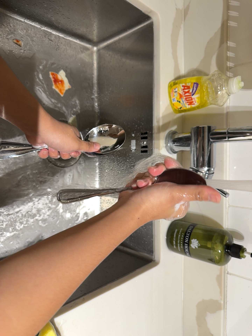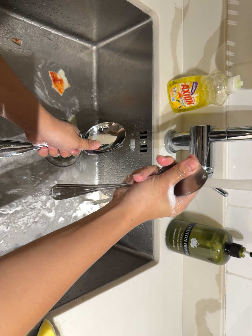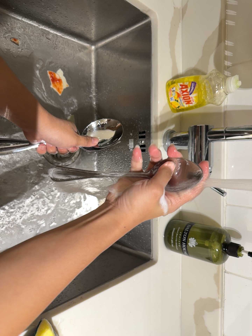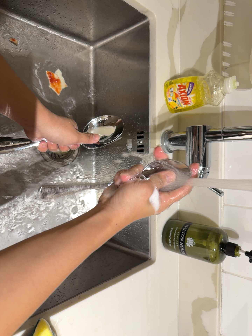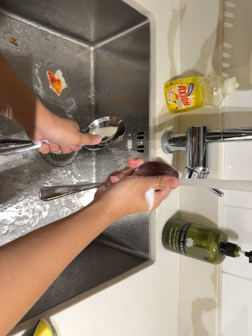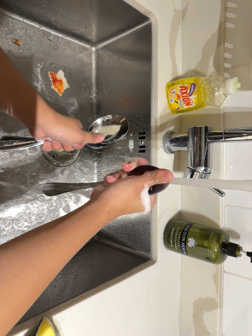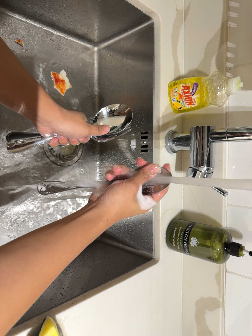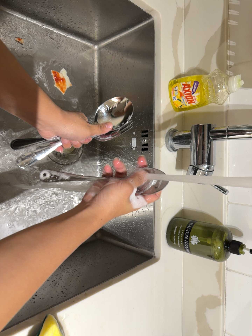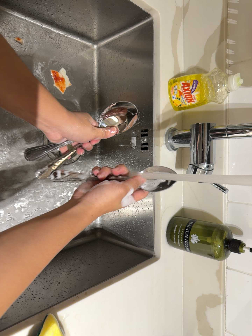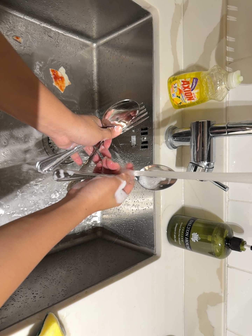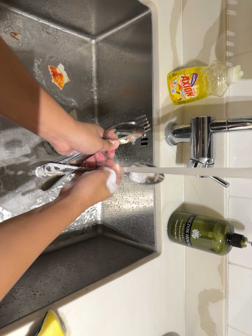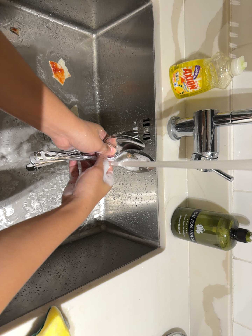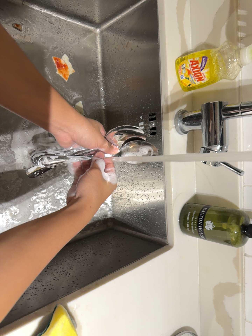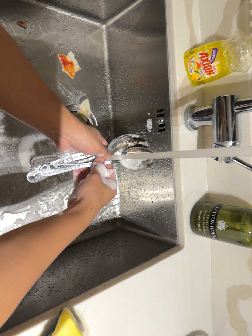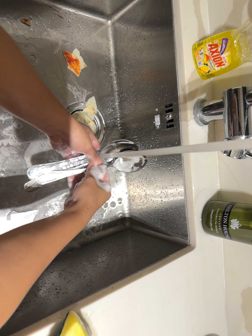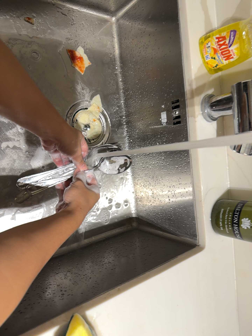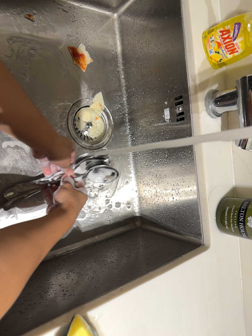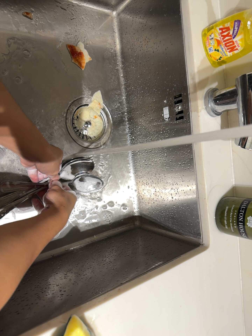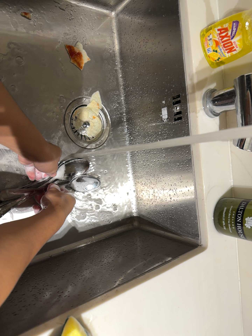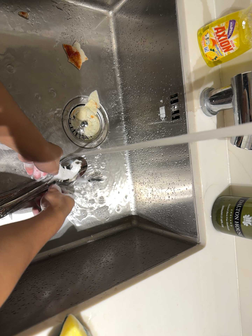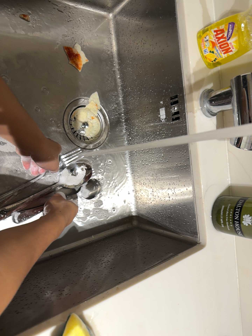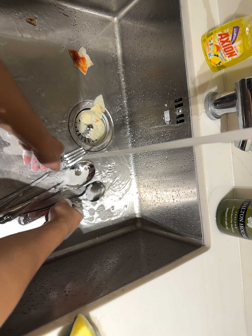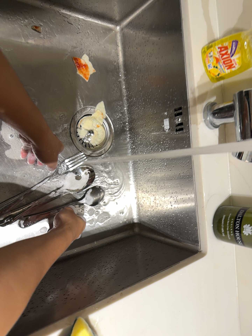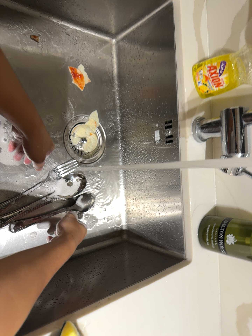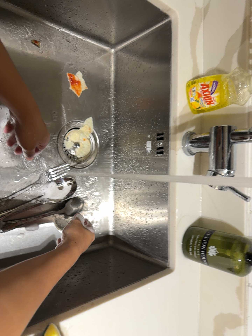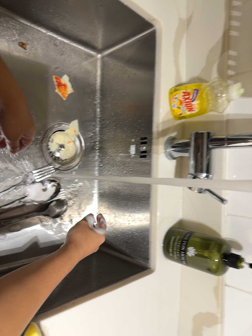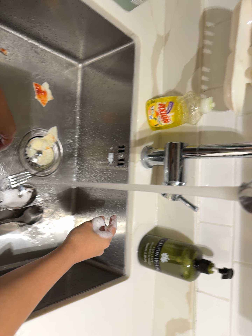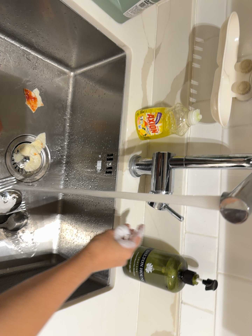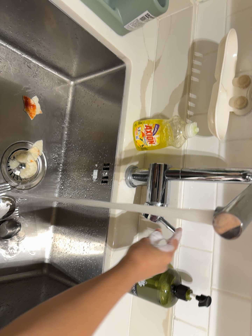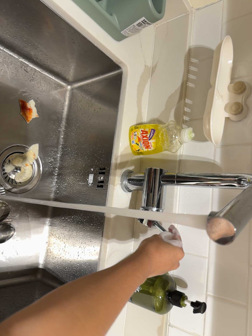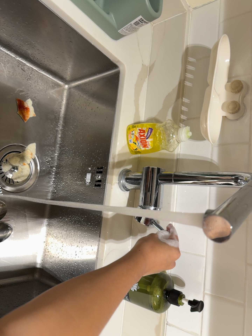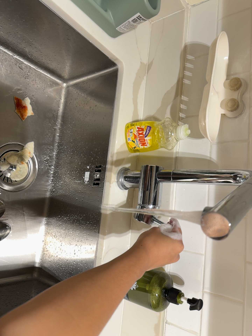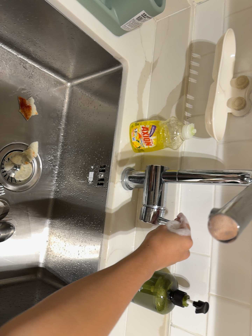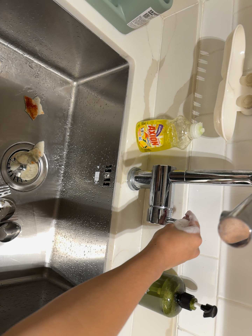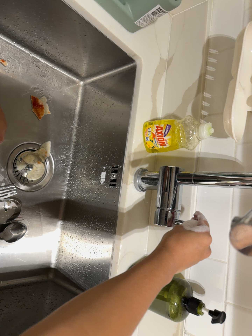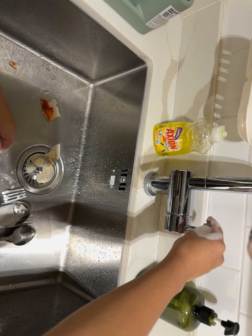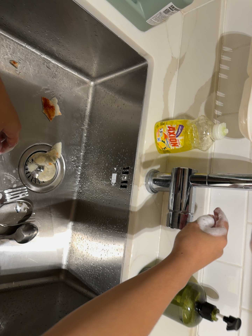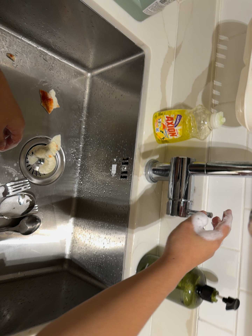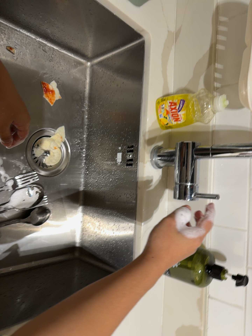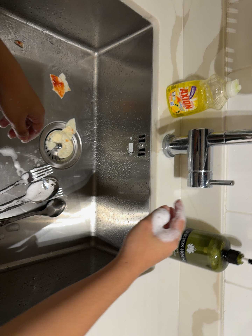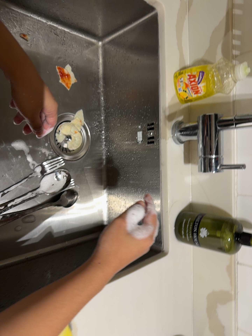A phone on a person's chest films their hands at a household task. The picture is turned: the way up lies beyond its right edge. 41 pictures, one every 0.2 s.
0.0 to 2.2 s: The camera keeps its place and its aim.
2.2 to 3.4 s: The camera travels forward, about 7 cm, so what stands in front looms larger.
3.4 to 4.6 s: The camera shifts only a little, or ends up much as it began.
4.6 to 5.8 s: The camera pans to its right by about 15 degrees. Its aim tips toward the top of its view by about 10 degrees, and the scene shifts downward. It rolls about its line of sight by about 10 degrees, and the scene rotates clockwise.
5.8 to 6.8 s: The camera shifts only a little, or ends up much as it began.
6.8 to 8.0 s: The camera's aim tips toward the bottom of its view by about 10 degrees, and the scene shifts upward. It rolls about its line of sight by about 10 degrees, and the scene rotates counterclockwise.
The film runs backward here.
